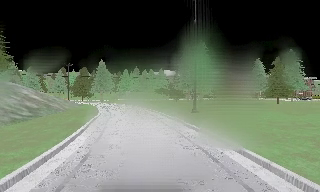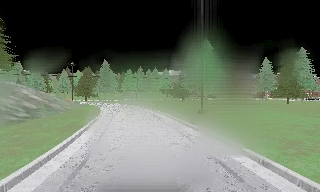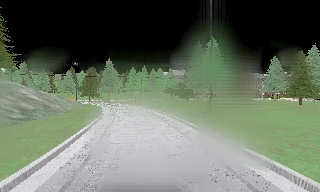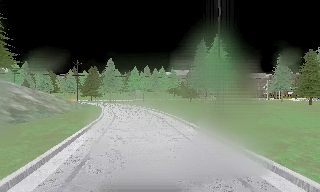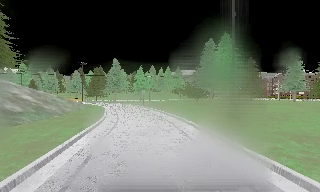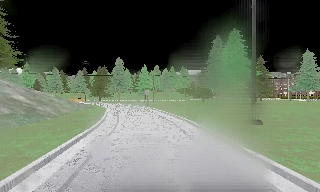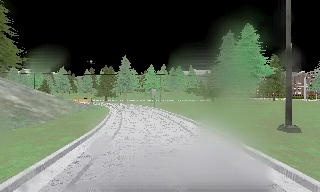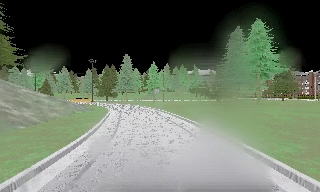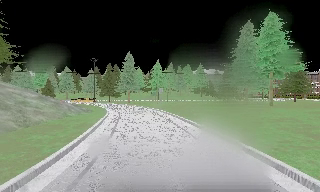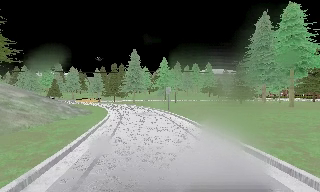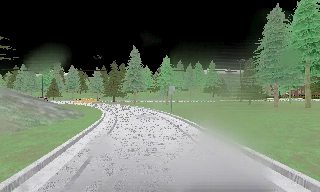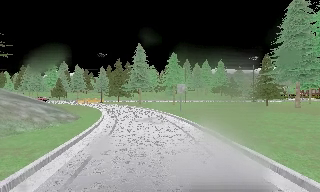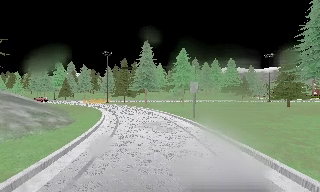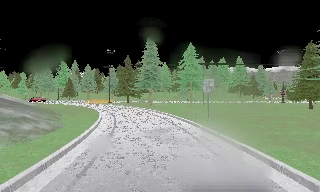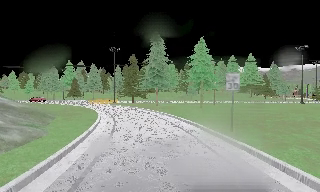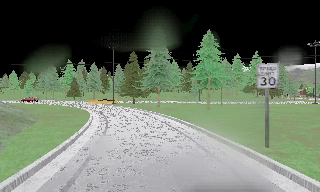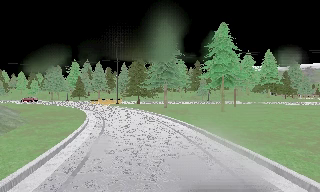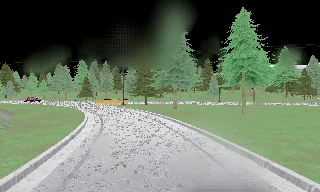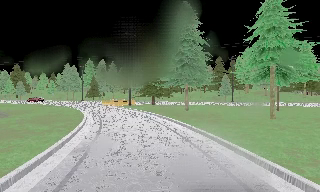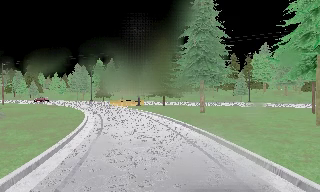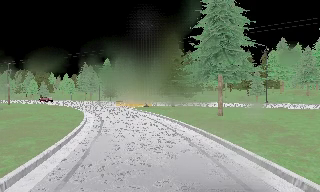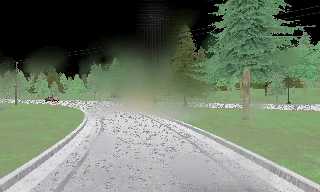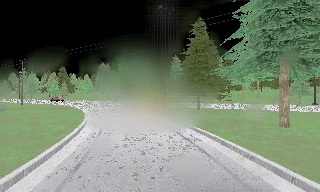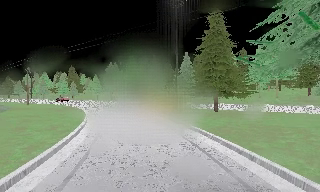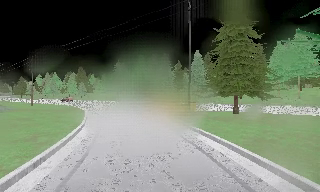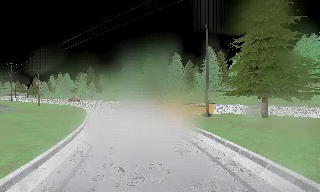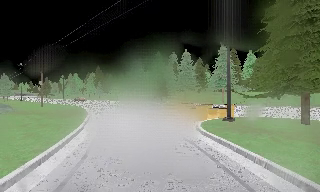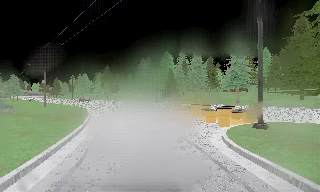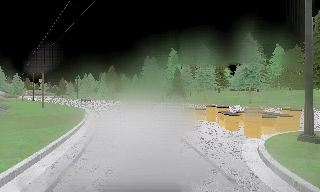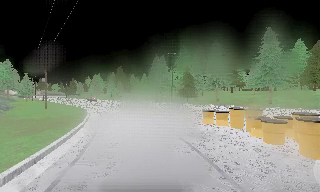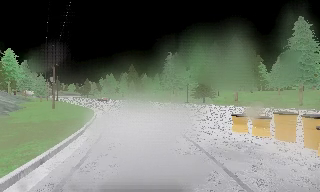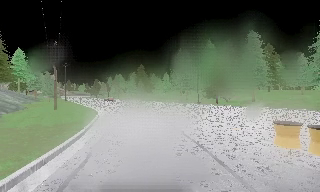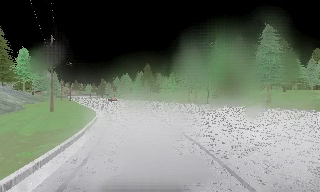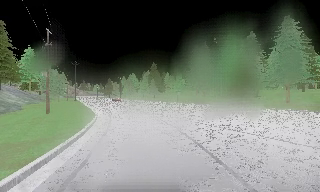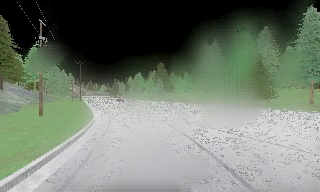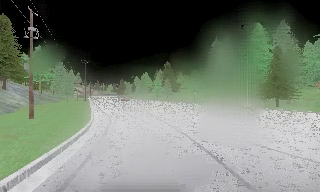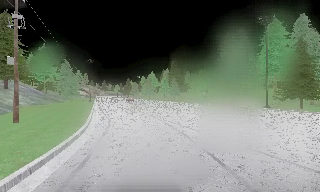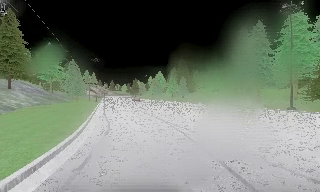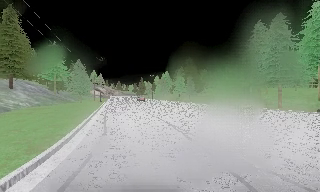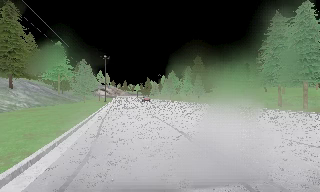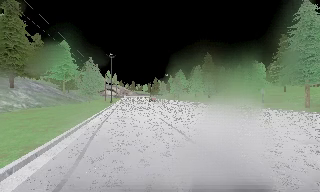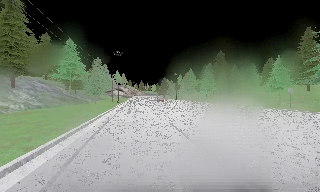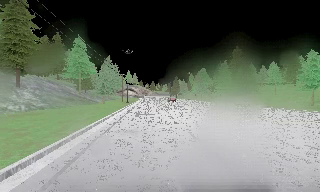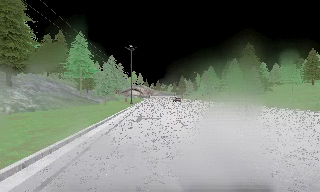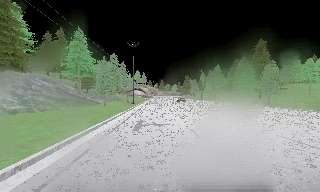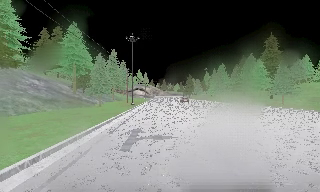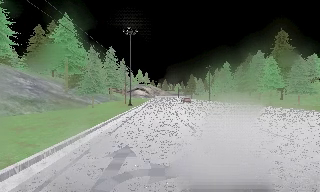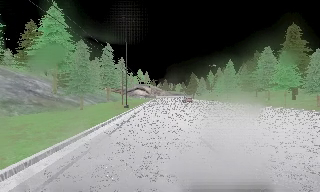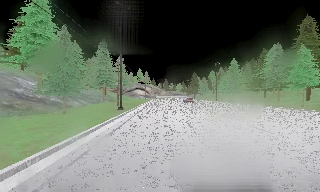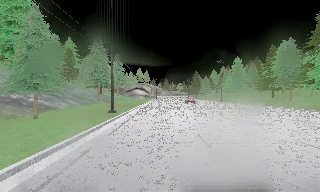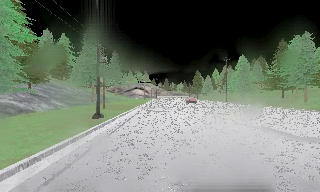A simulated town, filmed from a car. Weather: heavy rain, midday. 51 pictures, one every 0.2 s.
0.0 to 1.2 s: The camera travels forward, about 7 m, so what stands in front looms larger. It gains speed.
1.2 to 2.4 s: The camera travels forward, about 12 m, so what stands in front looms larger.
2.4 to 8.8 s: The scene slides to the right, as the camera pans about 85 degrees to its left. It travels forward, about 70 m.
8.8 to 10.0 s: The camera travels forward, about 19 m, so what stands in front looms larger.
The film runs forward here.
